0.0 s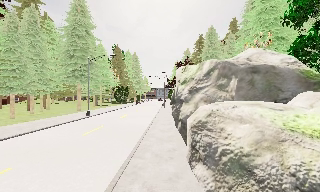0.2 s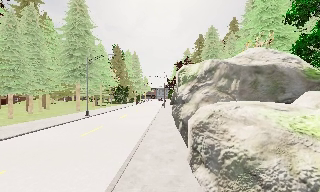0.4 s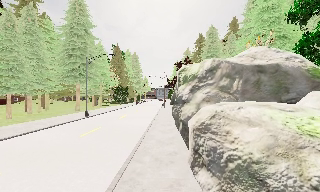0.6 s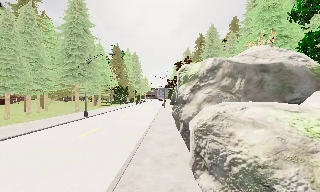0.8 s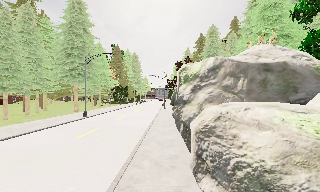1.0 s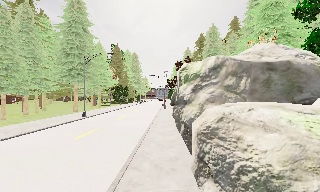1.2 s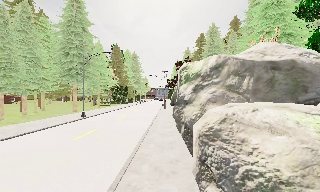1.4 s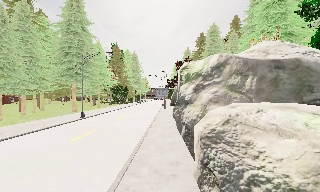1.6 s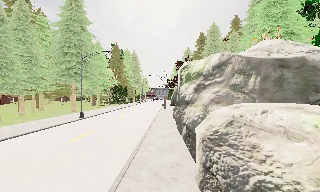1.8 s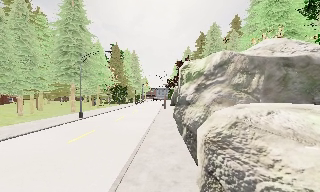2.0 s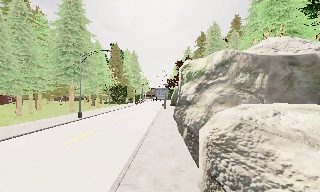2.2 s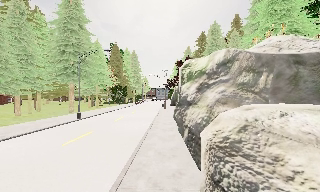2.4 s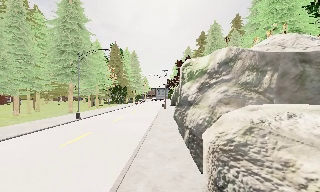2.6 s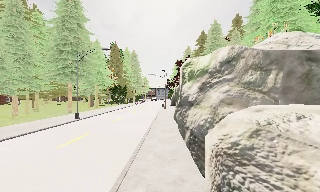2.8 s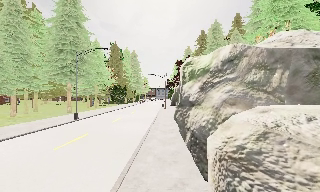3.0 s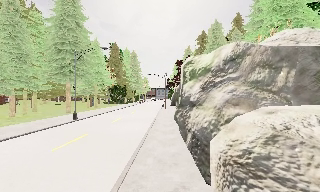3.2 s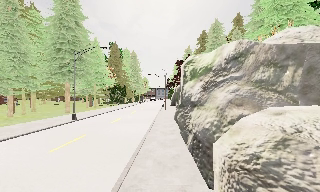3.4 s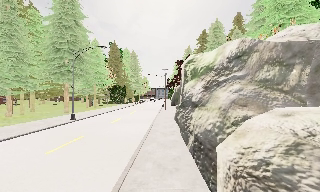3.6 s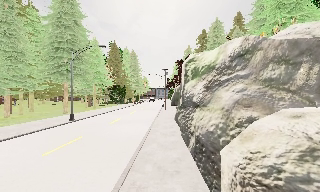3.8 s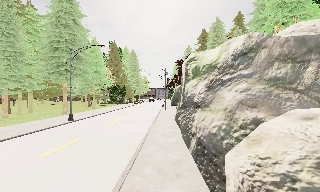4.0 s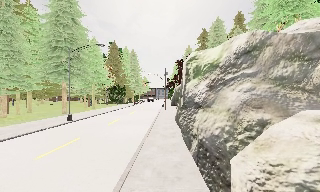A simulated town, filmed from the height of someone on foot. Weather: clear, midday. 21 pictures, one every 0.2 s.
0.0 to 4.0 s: The camera travels forward, about 4 m, so what stands in front looms larger.
The film runs forward here.
